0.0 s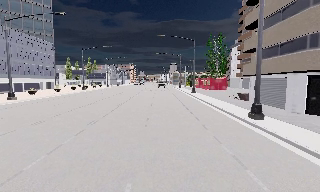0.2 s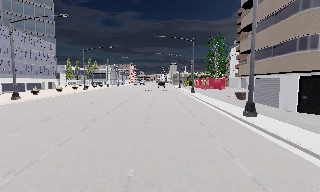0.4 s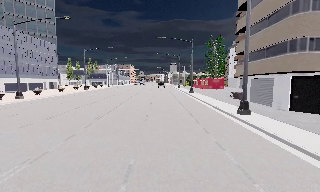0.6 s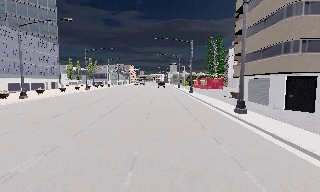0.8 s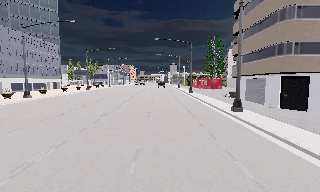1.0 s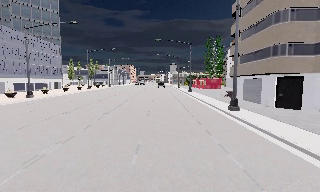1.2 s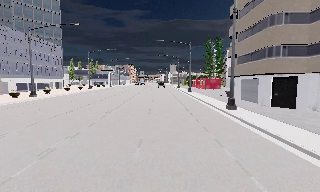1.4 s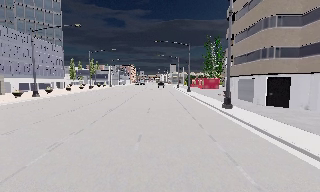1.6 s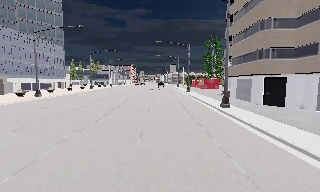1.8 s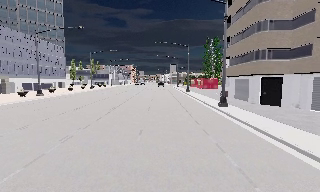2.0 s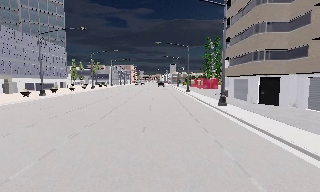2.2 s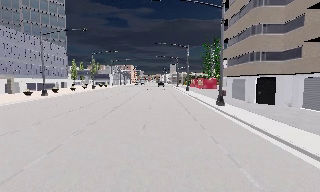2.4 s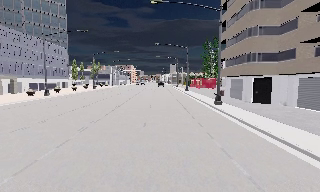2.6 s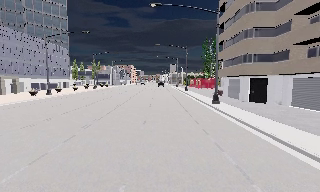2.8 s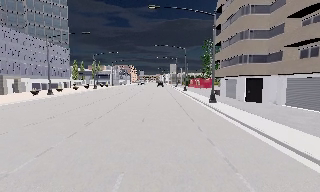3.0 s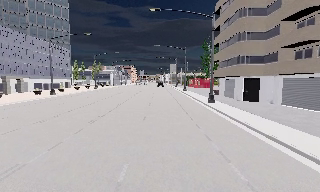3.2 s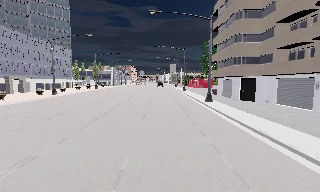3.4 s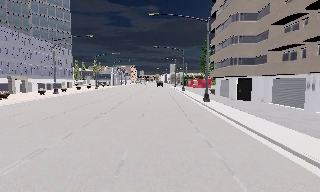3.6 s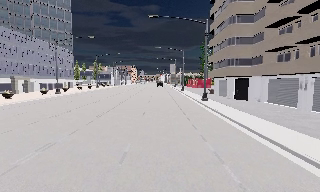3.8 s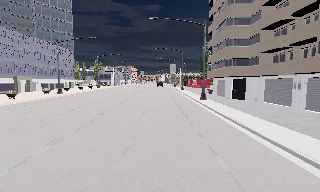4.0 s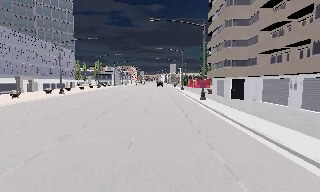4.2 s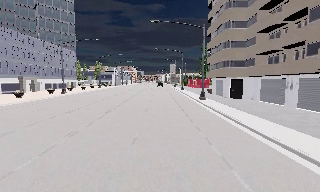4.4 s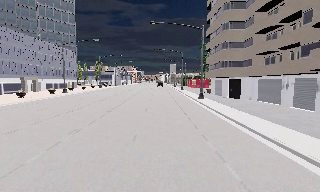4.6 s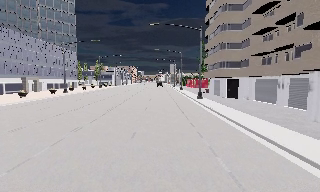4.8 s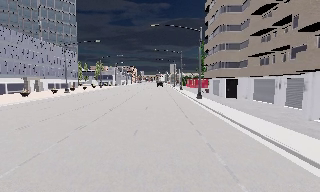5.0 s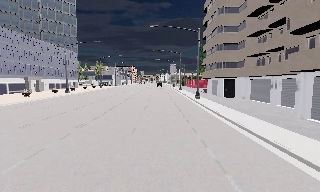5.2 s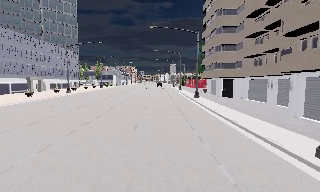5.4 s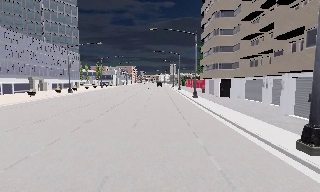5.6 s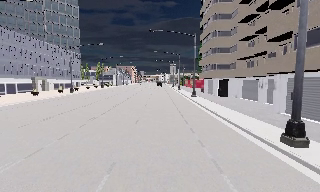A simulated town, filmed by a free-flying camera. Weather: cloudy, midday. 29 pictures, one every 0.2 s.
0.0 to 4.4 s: The camera travels backward, about 13 m, so what stands in front gets smaller.
4.4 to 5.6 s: The camera travels backward, about 3.5 m, so what stands in front gets smaller. It gains speed.
The film runs backward here.
